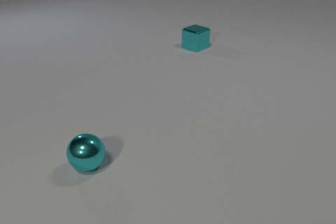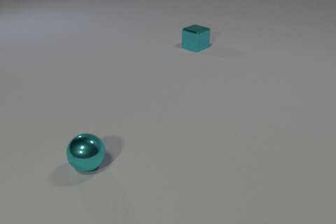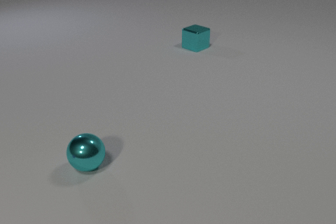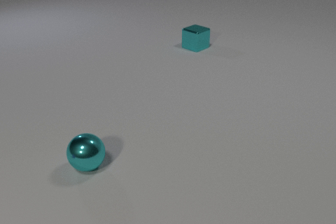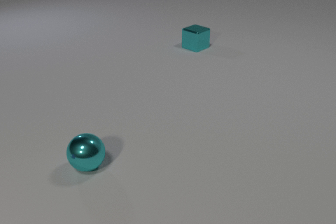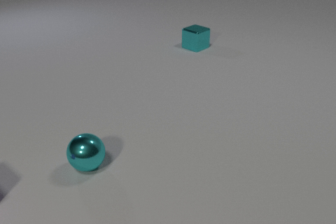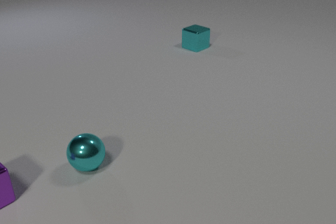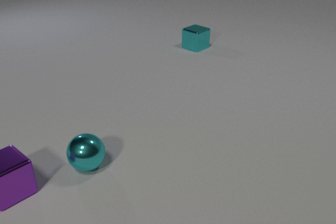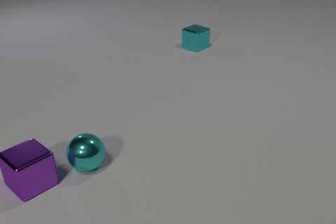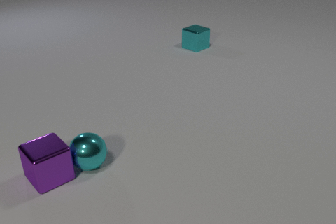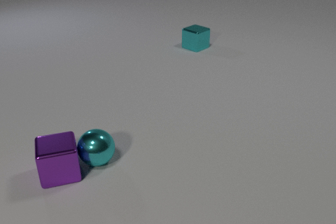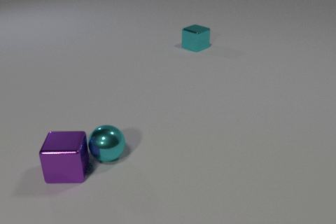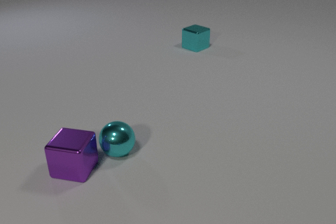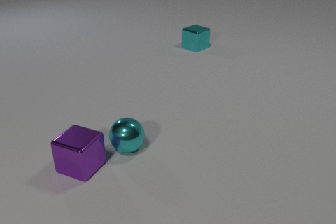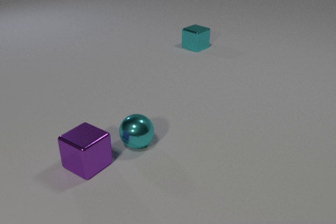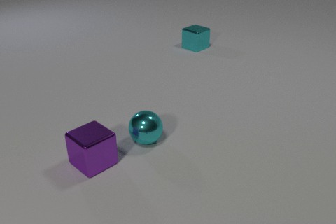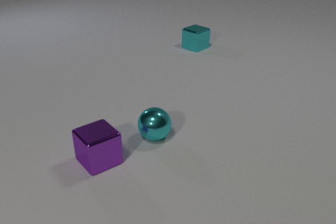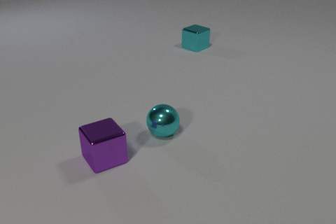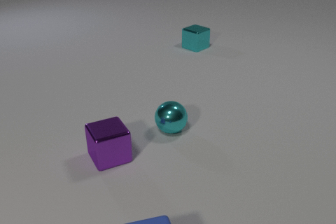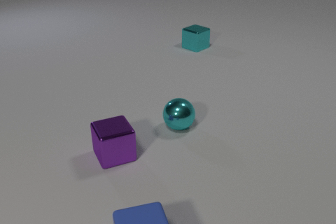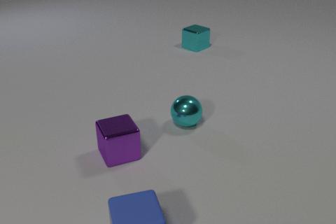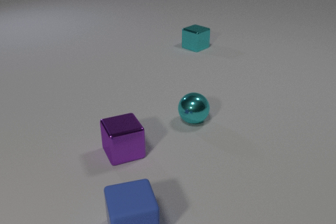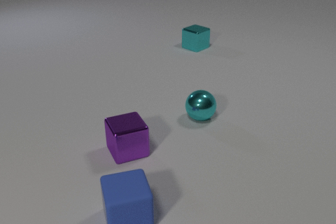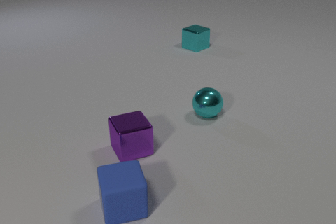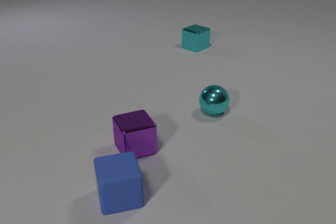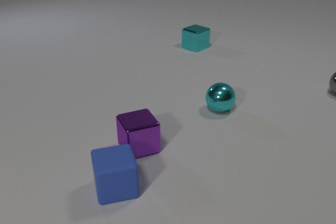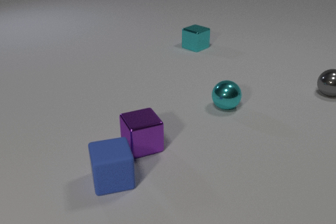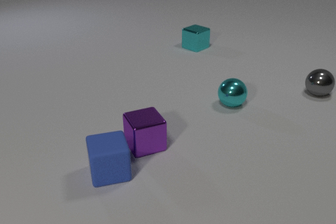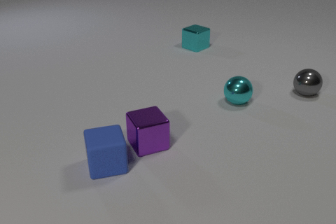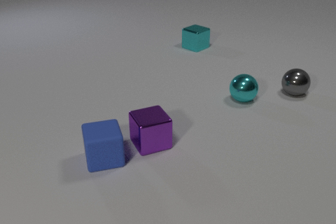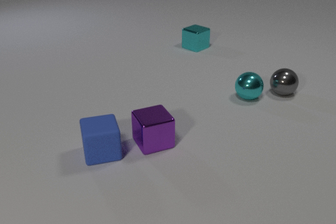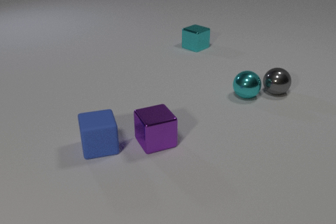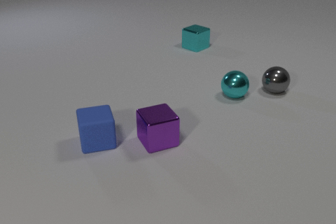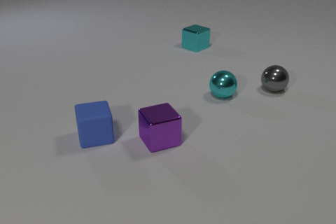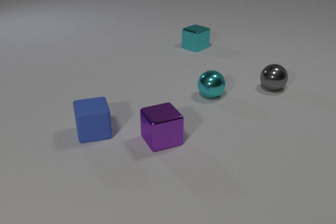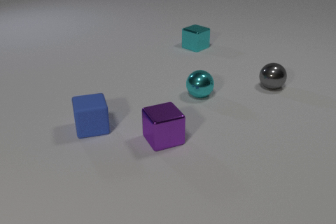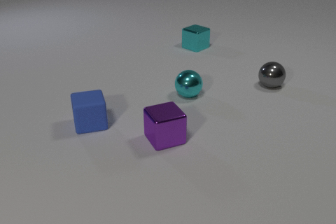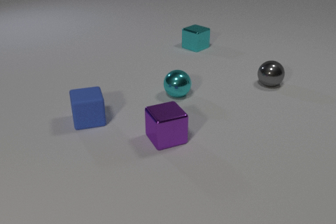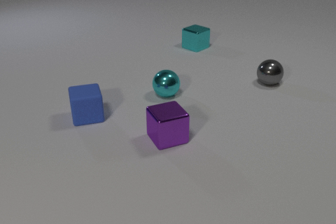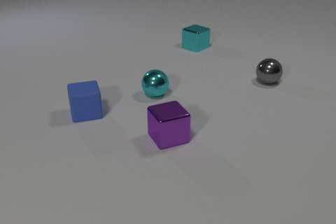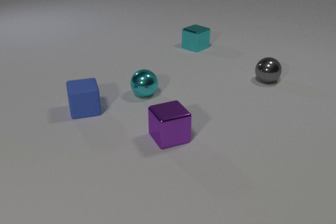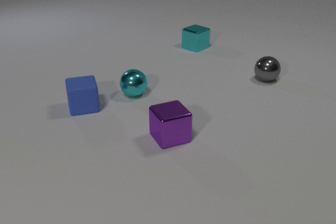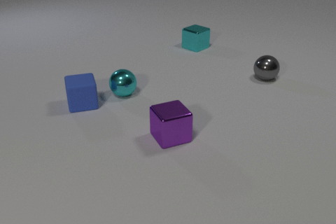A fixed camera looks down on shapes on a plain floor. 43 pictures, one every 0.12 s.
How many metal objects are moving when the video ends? 3.
Are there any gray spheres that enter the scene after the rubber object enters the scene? yes.
Are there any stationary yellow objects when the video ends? no.
0.00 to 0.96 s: The purple metal cube comes in at the left edge, slides to the right.
0.96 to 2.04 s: The purple metal cube slides to the right, spins so that its near face slides to the left, clockwise seen from above. The cyan metal sphere rolls to the right and away from the camera. The purple metal cube and the cyan metal sphere collide.
2.04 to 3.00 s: The purple metal cube slides to the right and away from the camera. The cyan metal sphere rolls to the right and away from the camera. The gray metal sphere comes in at the right edge. The blue rubber cube comes in at the bottom edge, slides away from the camera.
3.00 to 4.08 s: The purple metal cube slides to the right and away from the camera. The cyan metal sphere rolls away from the camera. The gray metal sphere rolls to the left. The blue rubber cube slides away from the camera. The cyan metal sphere and the gray metal sphere collide.
4.08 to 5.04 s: The purple metal cube slides to the right. The cyan metal sphere rolls to the left. The gray metal sphere rolls away from the camera. The blue rubber cube slides away from the camera.
